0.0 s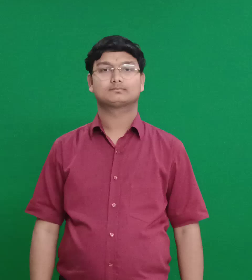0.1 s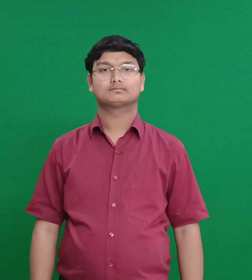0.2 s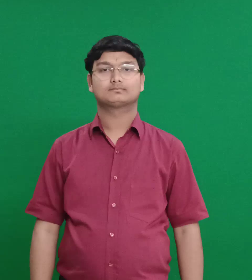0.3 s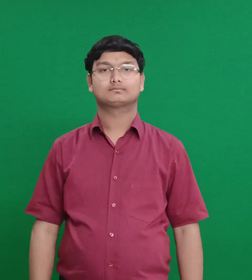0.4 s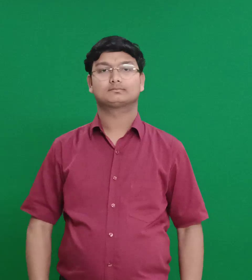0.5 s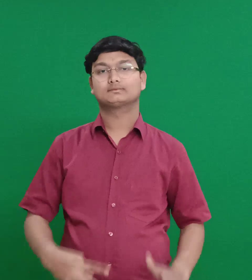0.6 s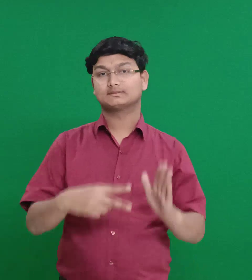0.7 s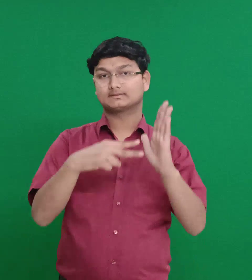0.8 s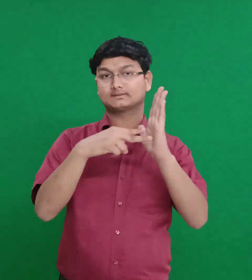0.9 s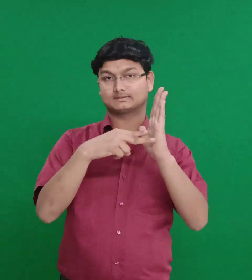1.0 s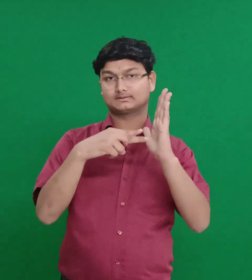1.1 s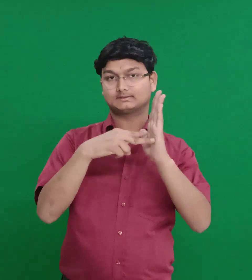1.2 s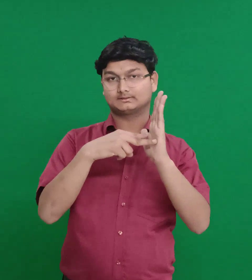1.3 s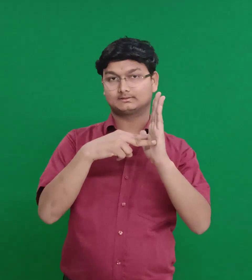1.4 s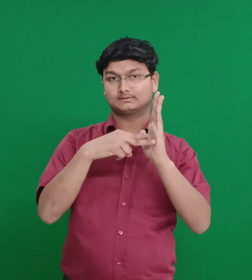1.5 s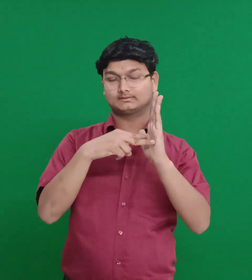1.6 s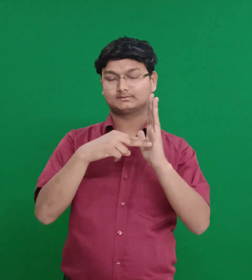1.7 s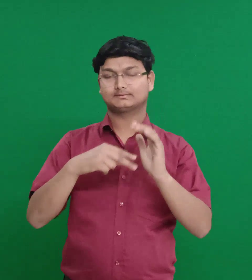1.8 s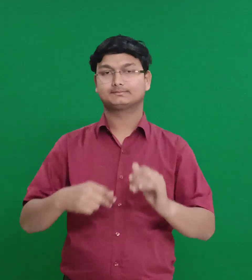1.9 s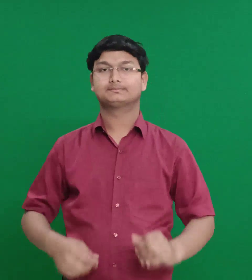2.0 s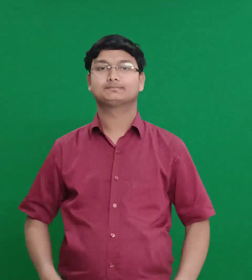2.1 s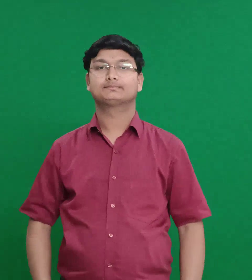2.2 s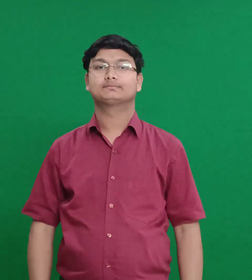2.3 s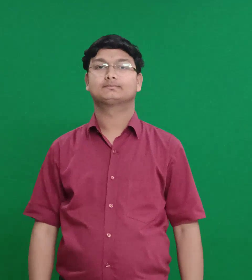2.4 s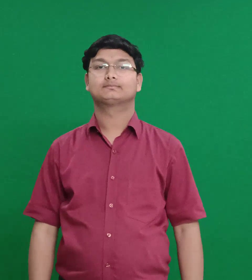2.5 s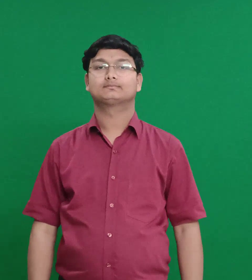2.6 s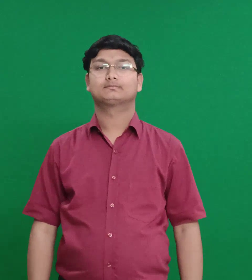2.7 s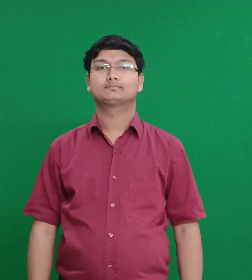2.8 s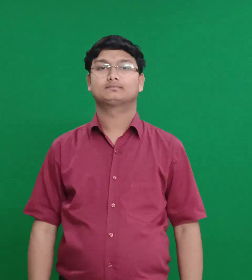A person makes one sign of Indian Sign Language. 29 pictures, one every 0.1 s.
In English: syria
